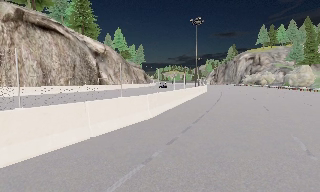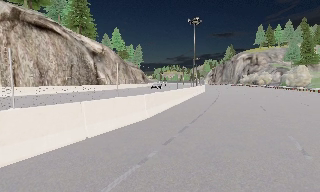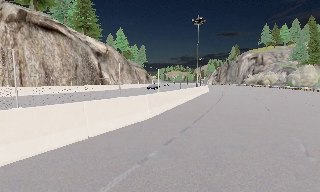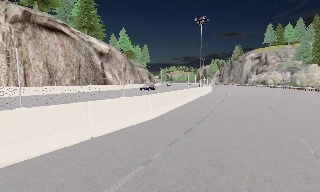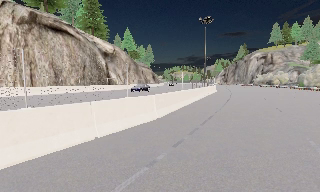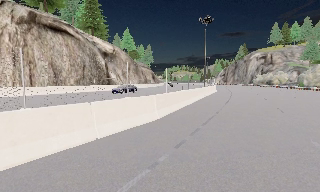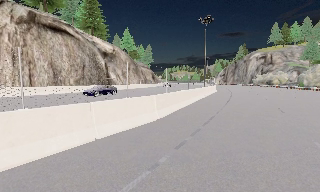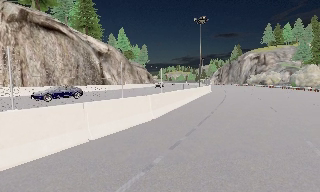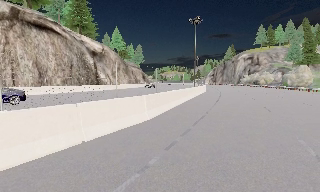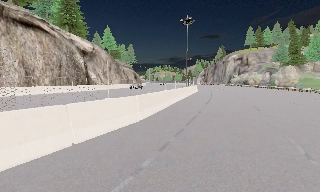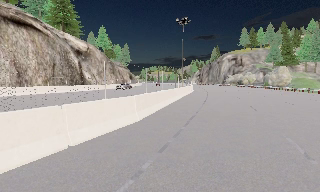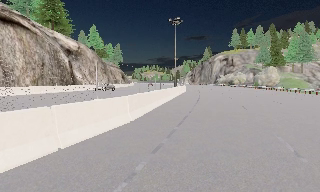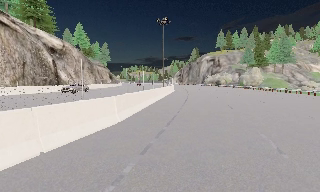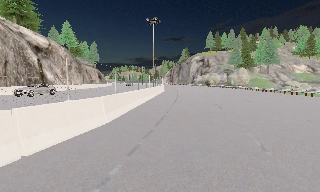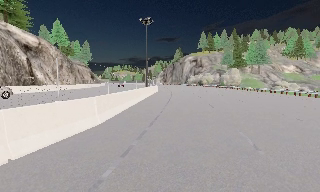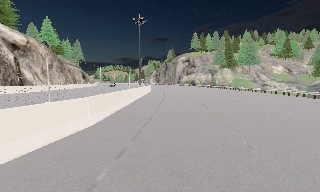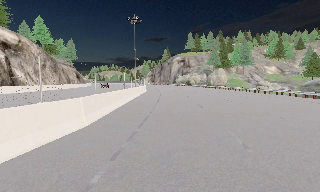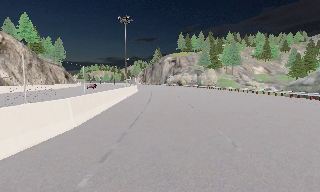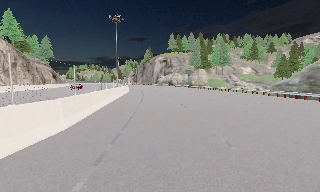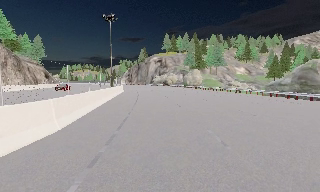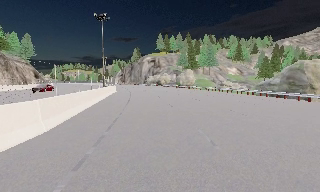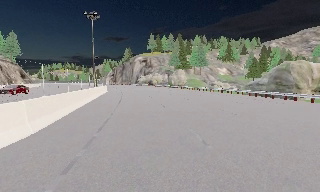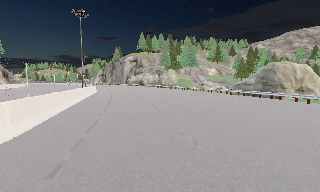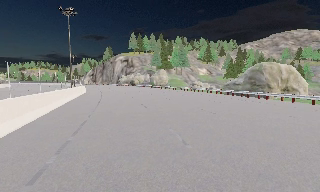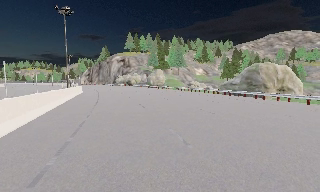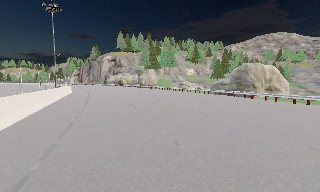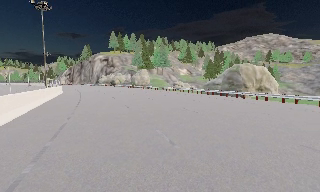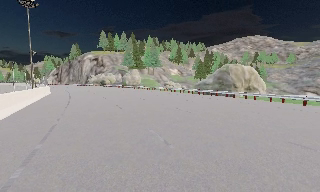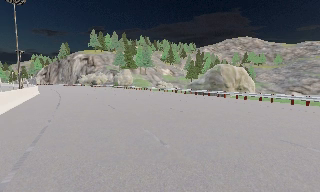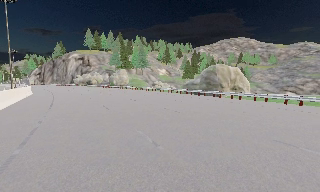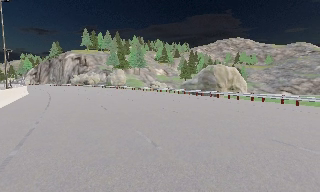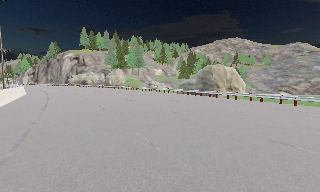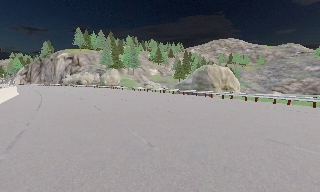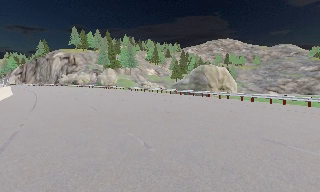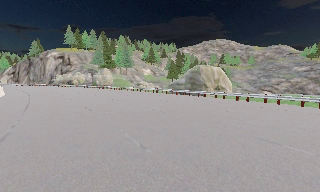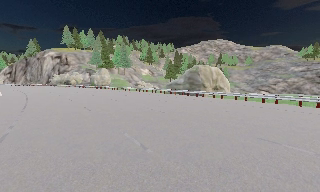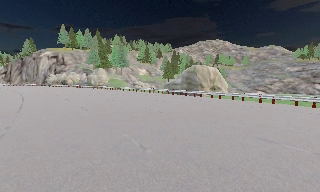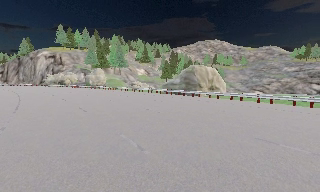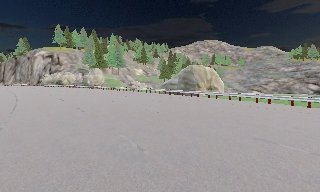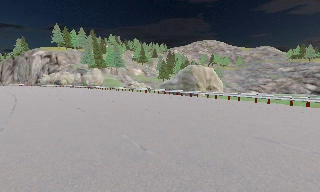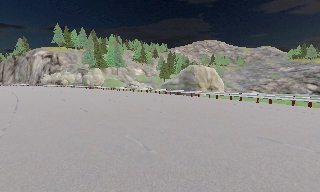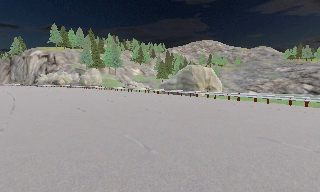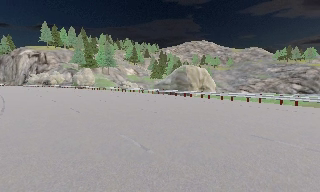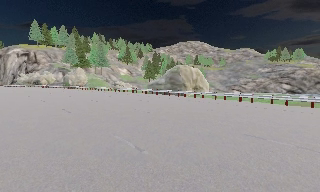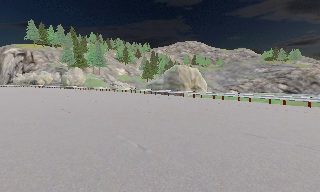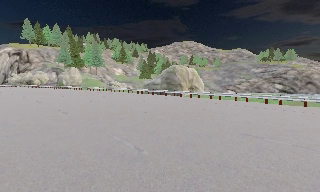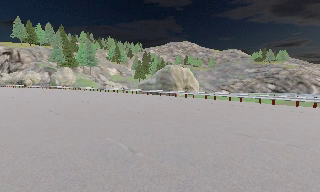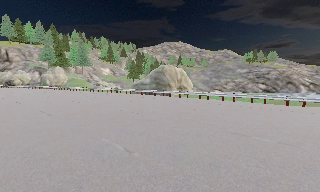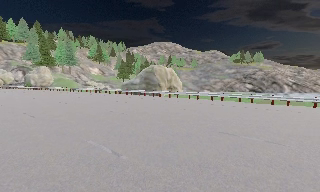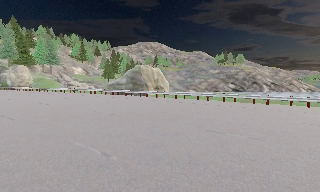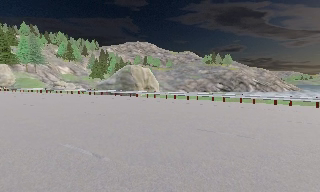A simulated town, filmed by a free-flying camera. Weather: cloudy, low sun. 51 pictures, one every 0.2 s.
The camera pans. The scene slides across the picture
to the left.
The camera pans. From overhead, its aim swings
clockwise.
0.0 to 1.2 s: The camera shifts only a little, or ends up much as it began.
1.2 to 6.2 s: The camera pans to its right, which is clockwise from overhead, by about 60 degrees. It travels forward, about 1 m.
6.2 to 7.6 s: The camera shifts only a little, or ends up much as it began.
7.6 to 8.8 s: The camera travels to its left, about 0.5 m.
8.8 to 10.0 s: The camera swings to its right by about 15 degrees, and the scene slides to the left.
The film runs forward here.
